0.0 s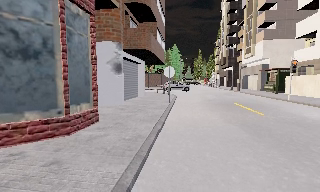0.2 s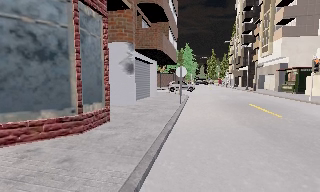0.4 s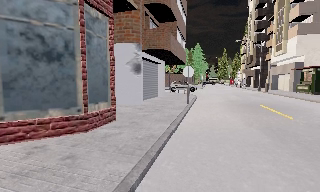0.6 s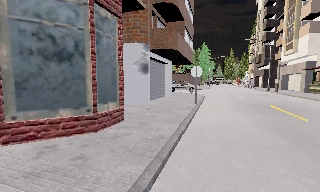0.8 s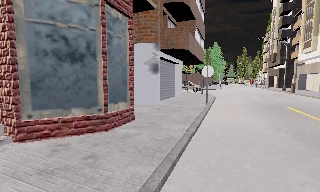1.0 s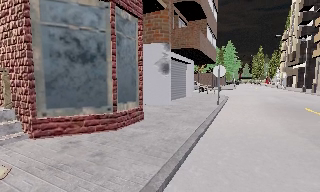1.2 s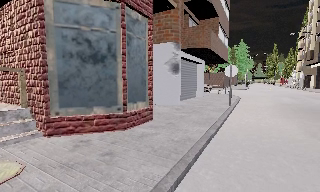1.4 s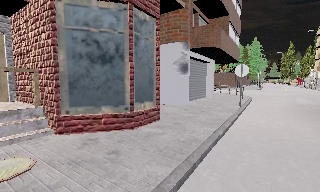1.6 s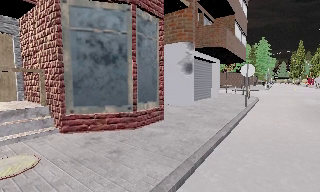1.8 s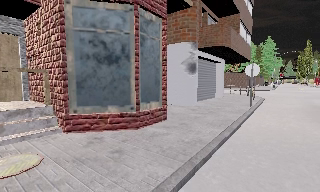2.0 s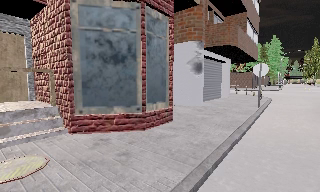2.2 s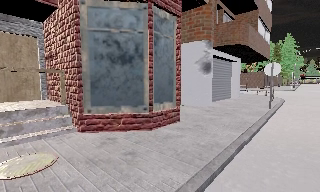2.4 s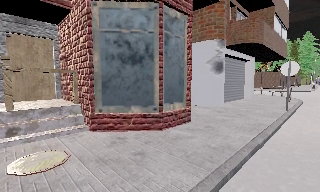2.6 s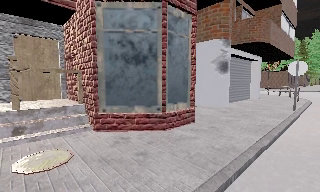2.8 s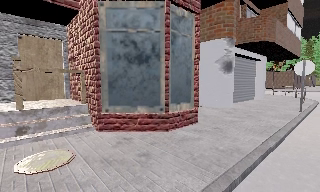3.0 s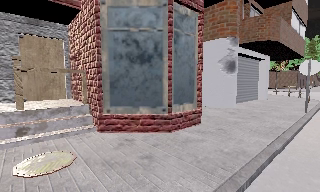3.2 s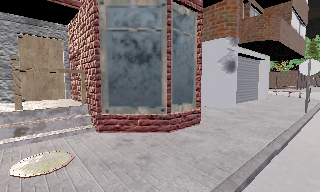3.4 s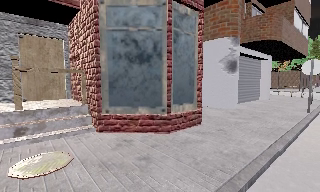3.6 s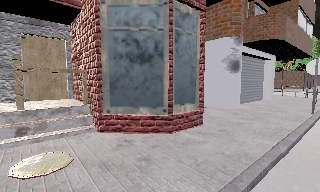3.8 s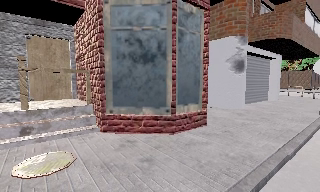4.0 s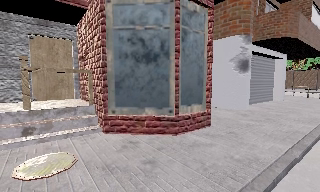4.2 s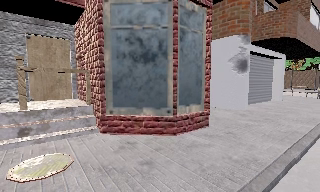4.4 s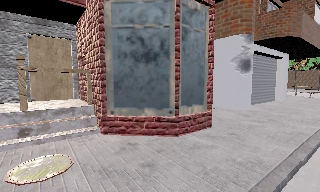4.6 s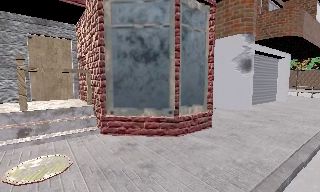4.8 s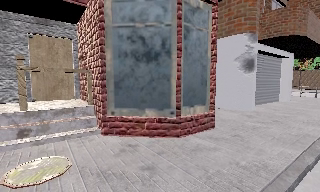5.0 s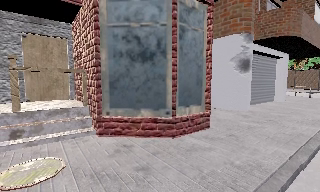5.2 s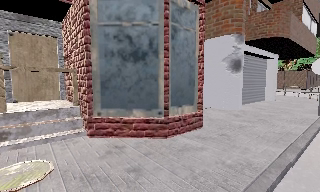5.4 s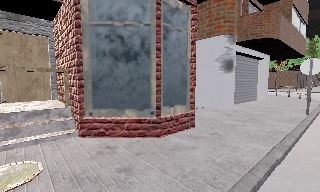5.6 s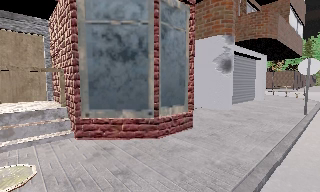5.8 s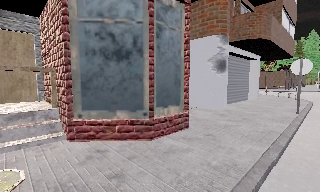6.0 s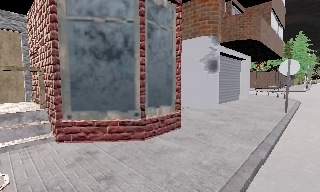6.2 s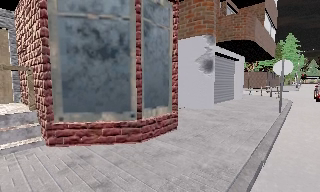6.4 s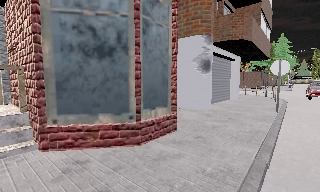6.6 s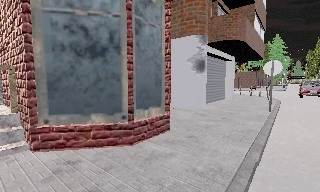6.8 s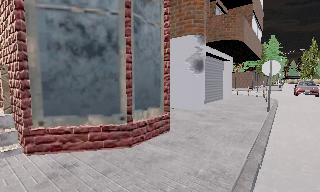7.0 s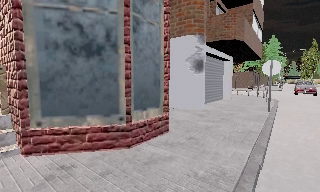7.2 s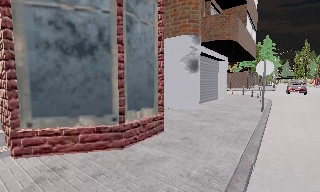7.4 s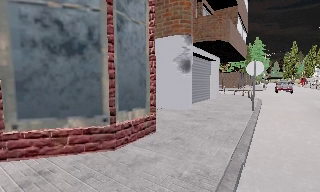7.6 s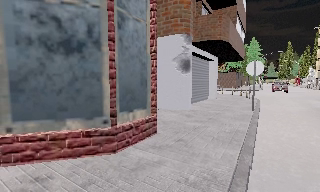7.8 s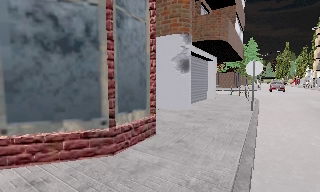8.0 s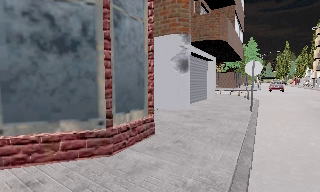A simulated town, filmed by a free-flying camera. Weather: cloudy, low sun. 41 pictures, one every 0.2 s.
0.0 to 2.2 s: The scene slides to the right, as the camera pans about 35 degrees to its left.
2.2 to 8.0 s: The camera travels forward, about 1.5 m, so what stands in front looms larger.
The film runs backward here.
